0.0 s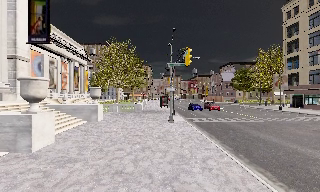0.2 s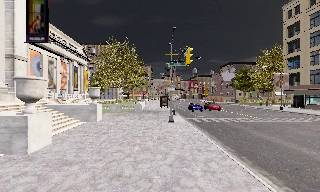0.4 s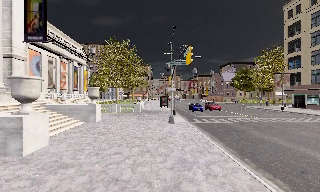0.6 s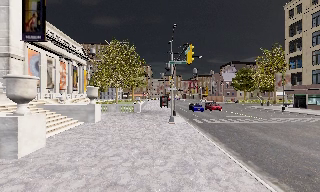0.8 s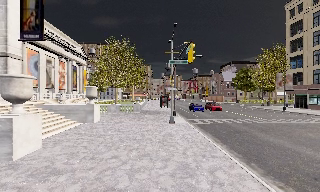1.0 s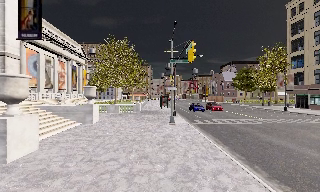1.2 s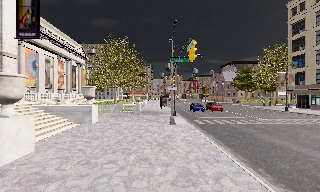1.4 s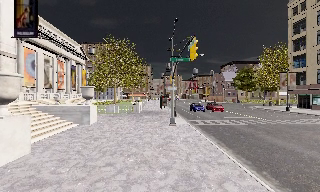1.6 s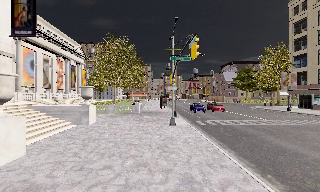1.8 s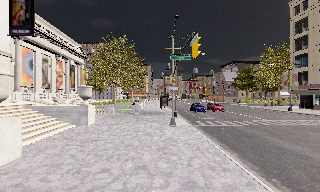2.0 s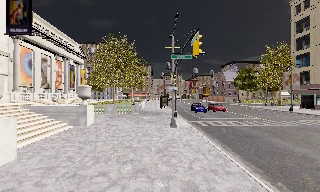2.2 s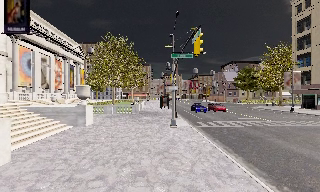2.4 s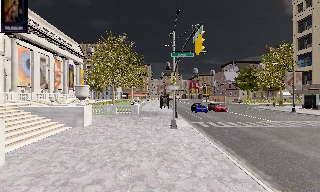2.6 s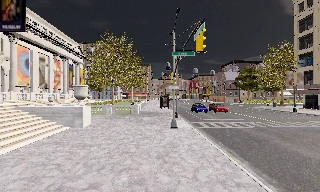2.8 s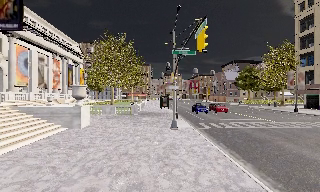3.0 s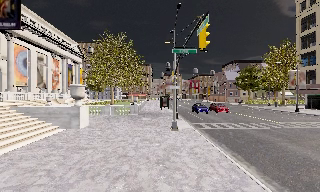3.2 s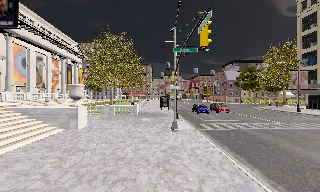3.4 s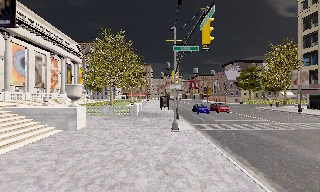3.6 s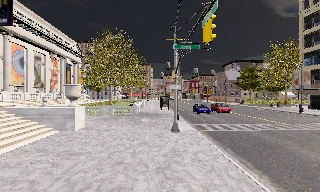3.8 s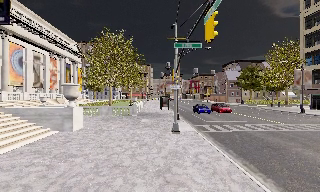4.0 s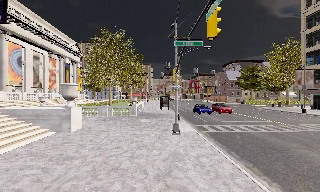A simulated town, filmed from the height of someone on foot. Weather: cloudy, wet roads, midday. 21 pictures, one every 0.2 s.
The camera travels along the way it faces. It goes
forward.
0.0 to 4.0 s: The camera travels forward, about 4.5 m, so what stands in front looms larger.
The film runs forward here.
